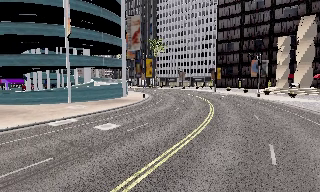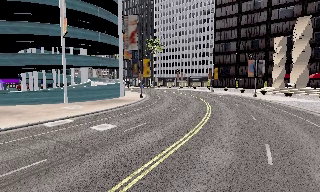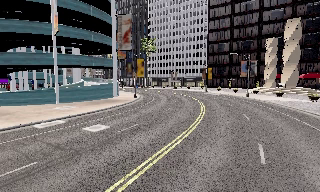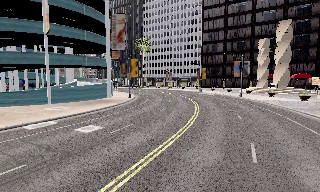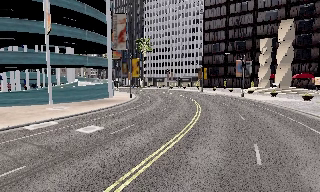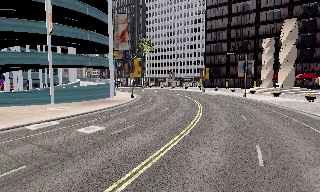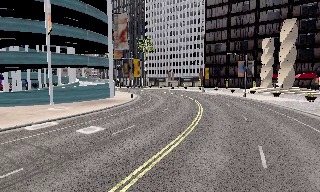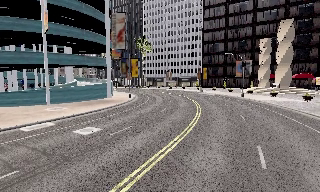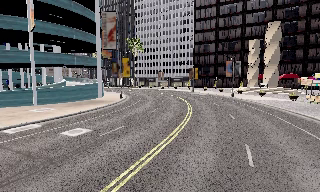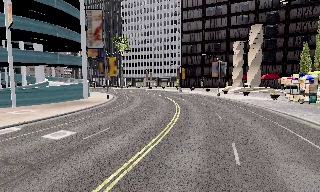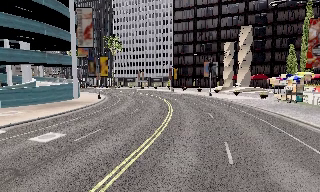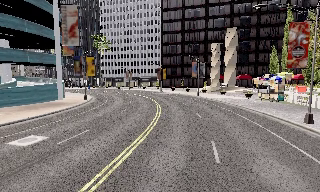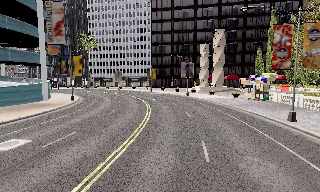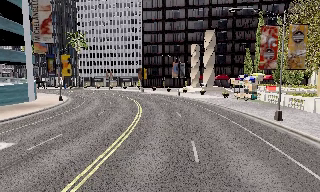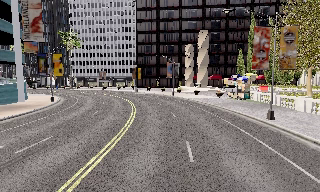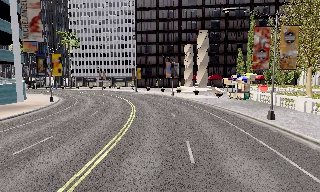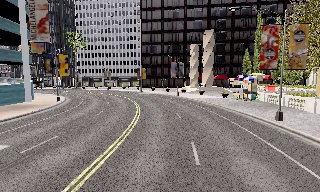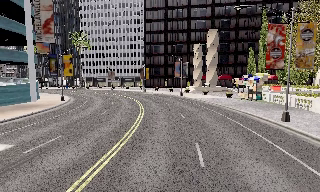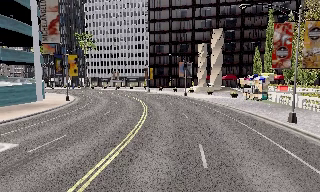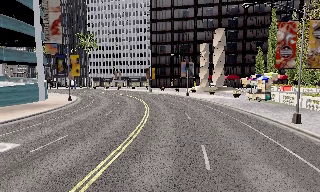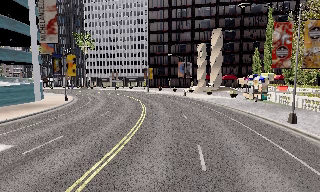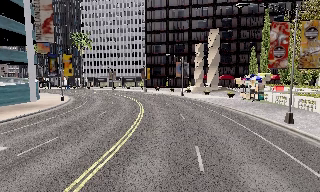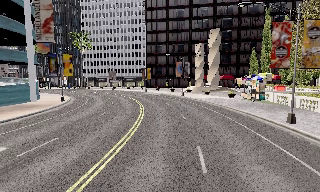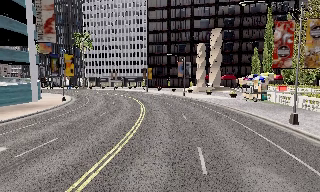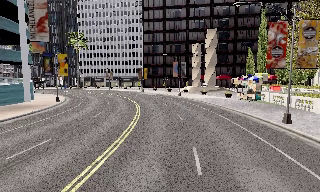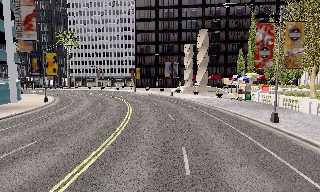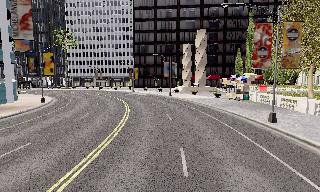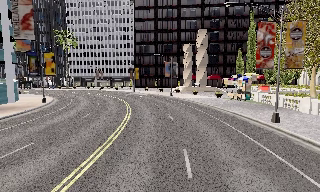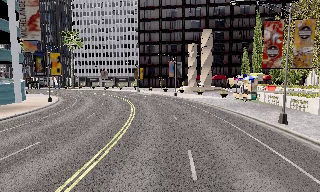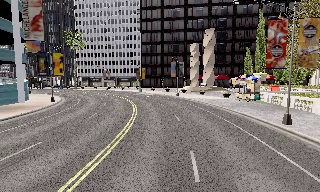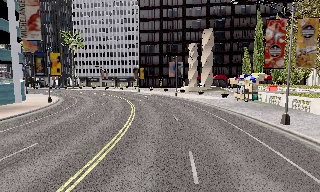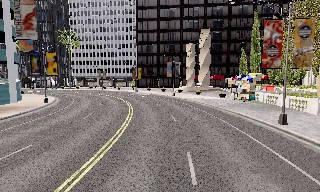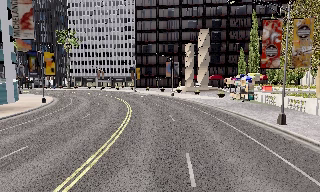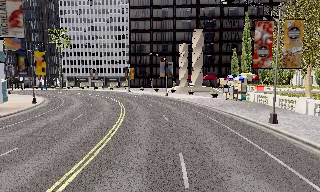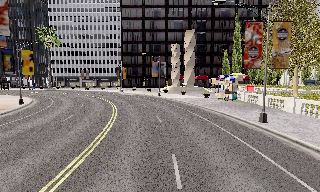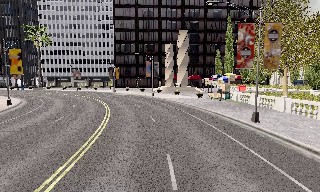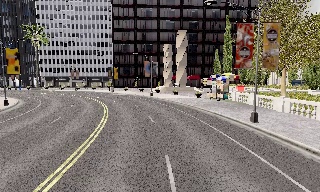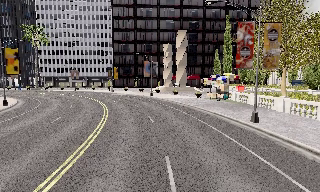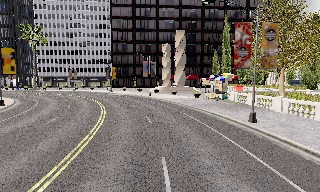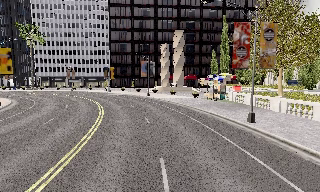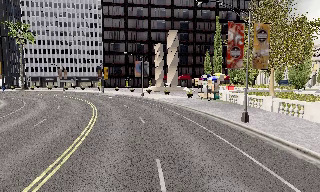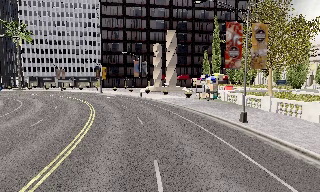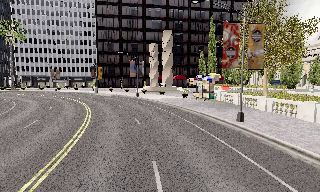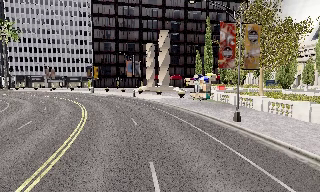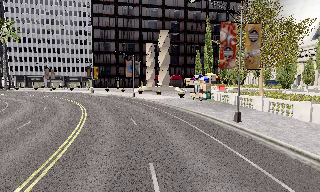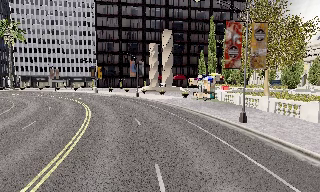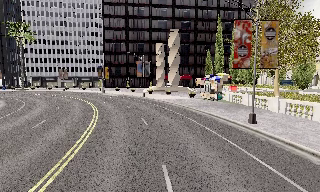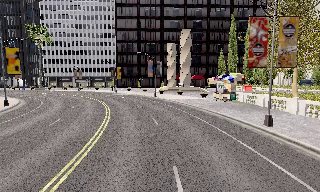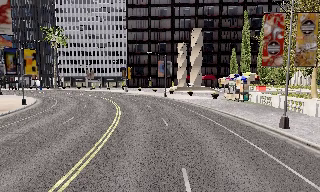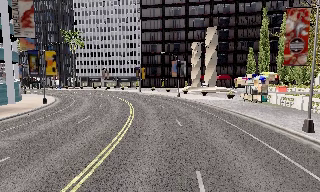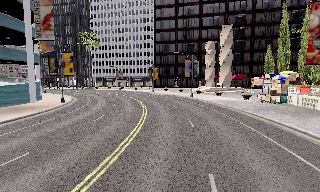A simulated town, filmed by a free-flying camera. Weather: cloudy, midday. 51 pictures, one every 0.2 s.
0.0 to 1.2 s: The camera shifts only a little, or ends up much as it began.
1.2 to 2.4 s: The camera swings to its right by about 20 degrees, and the scene slides to the left.
2.4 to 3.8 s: The camera travels forward, about 0.5 m, so what stands in front looms larger.
3.8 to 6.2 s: The camera travels forward, about 1 m, so what stands in front looms larger.
6.2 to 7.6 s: The camera travels forward, about 0.5 m, so what stands in front looms larger.
7.6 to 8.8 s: The camera shifts only a little, or ends up much as it began.
8.8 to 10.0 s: The scene slides to the right, as the camera pans about 20 degrees to its left.
The film runs forward here.
